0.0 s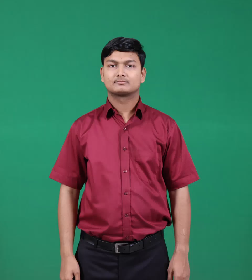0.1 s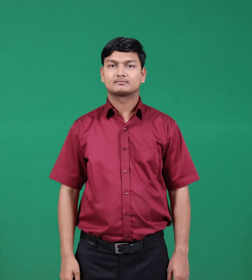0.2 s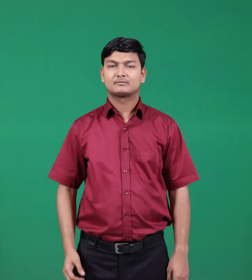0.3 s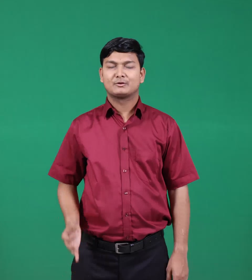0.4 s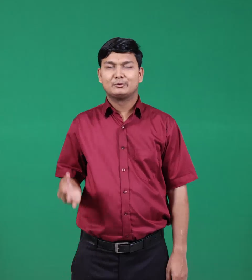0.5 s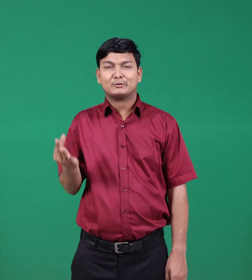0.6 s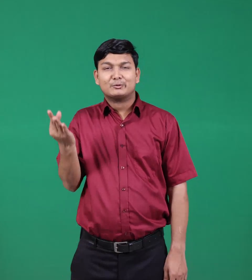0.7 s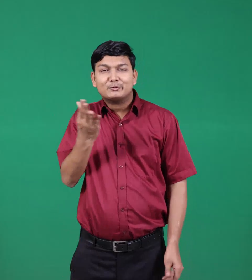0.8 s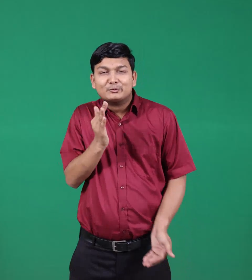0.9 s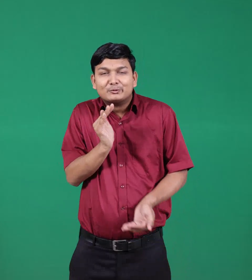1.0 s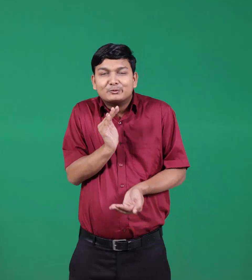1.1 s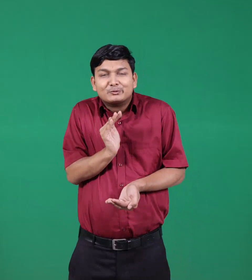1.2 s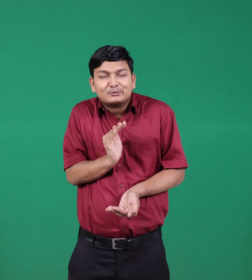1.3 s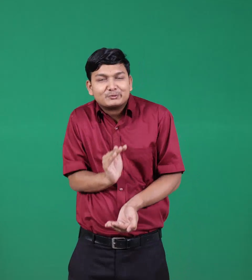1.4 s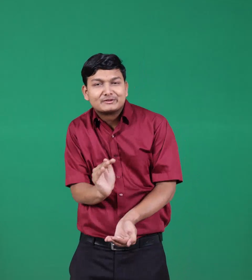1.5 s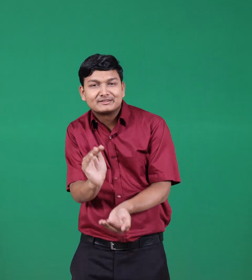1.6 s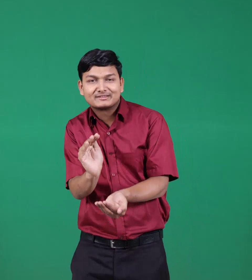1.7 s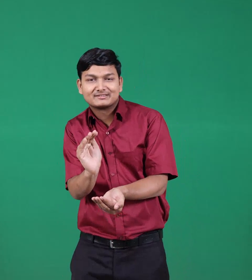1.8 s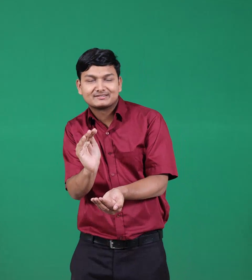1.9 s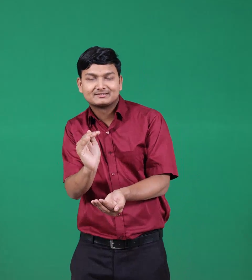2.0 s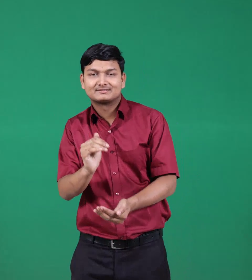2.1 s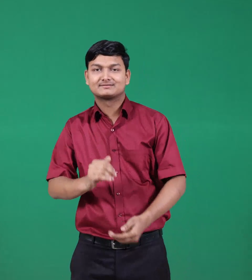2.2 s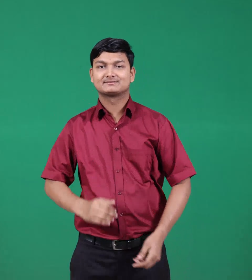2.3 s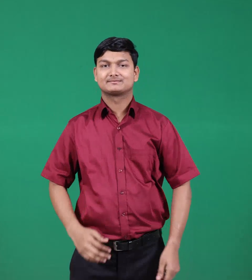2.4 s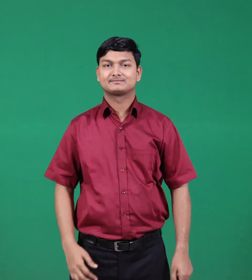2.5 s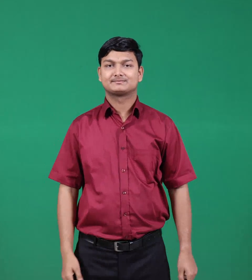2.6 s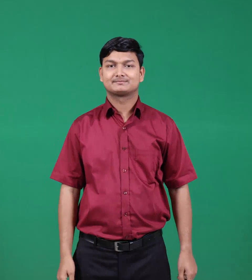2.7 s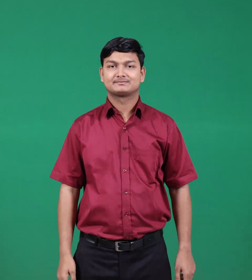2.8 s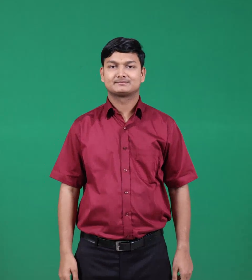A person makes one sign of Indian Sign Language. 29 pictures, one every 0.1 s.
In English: newborn
